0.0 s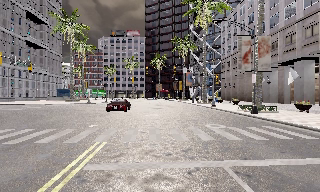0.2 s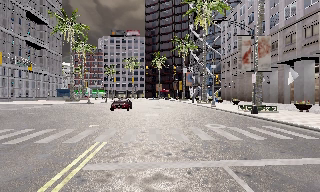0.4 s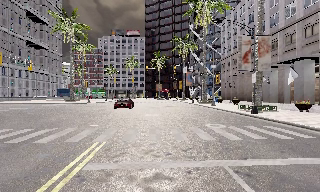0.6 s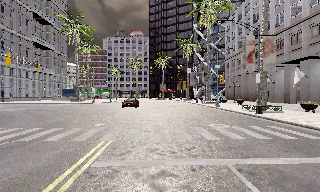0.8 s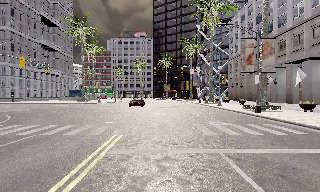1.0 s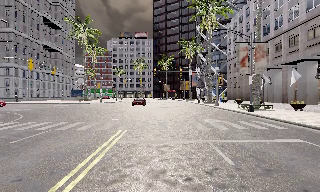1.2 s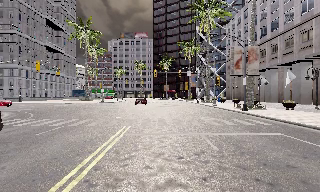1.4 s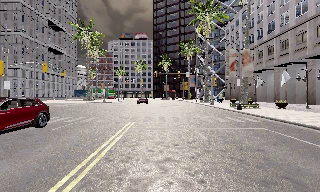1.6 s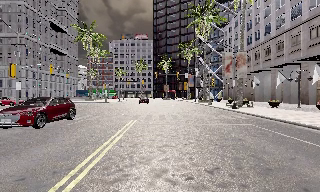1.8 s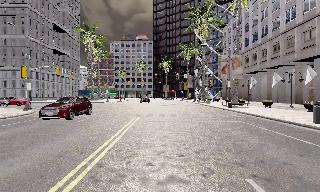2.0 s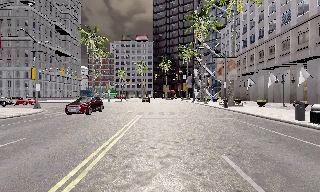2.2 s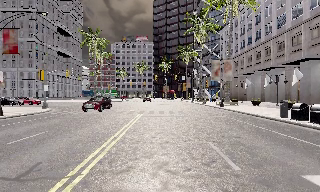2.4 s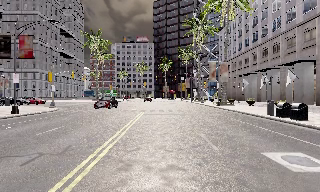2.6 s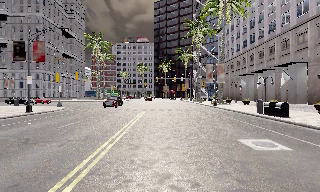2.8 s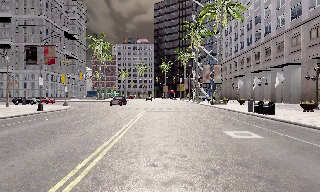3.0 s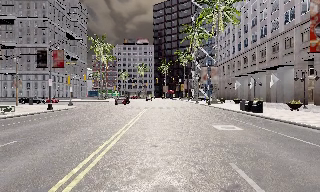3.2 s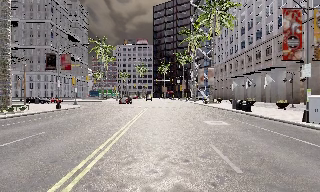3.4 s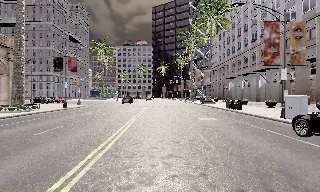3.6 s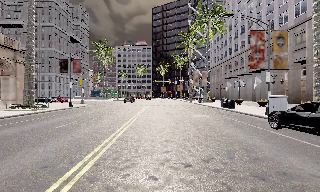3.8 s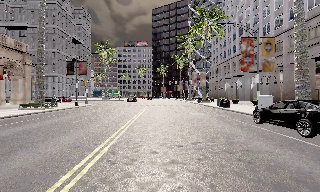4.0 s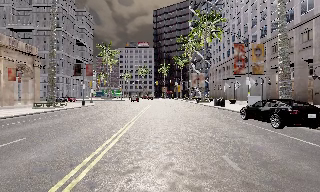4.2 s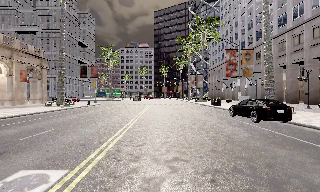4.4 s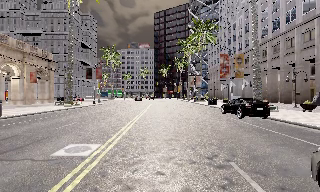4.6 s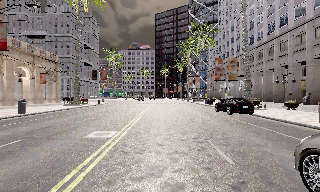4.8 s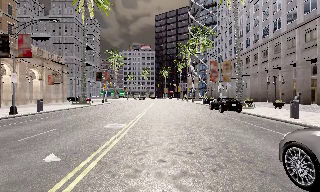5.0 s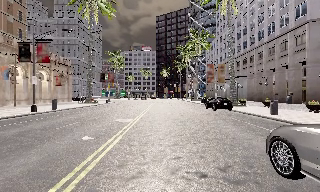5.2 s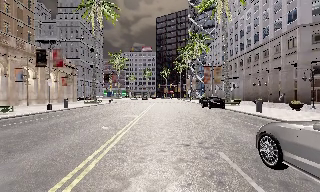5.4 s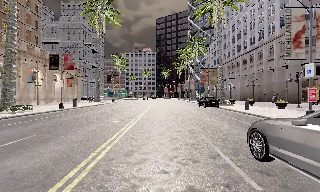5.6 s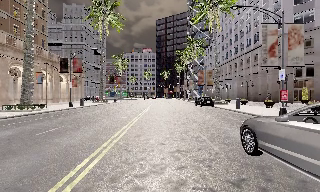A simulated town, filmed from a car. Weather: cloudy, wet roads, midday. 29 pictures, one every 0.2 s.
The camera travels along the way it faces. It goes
backward.
0.0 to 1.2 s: The camera travels backward, about 3 m, so what stands in front gets smaller. It gains speed.
1.2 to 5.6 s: The camera travels backward, about 35 m, so what stands in front gets smaller. It gains speed.
The film runs backward here.
